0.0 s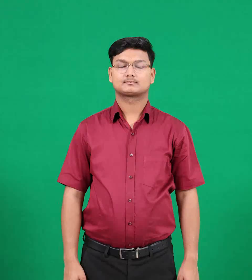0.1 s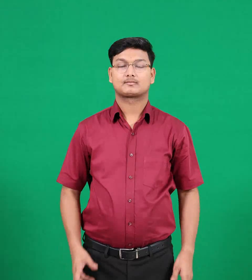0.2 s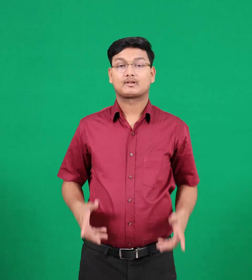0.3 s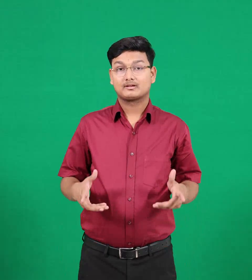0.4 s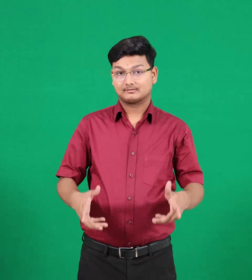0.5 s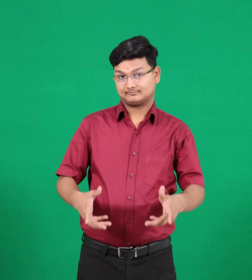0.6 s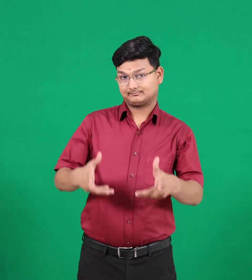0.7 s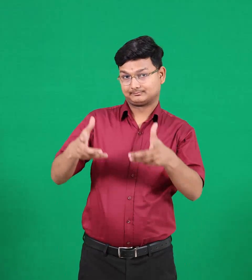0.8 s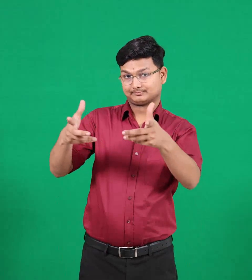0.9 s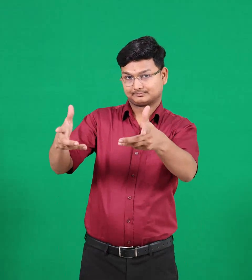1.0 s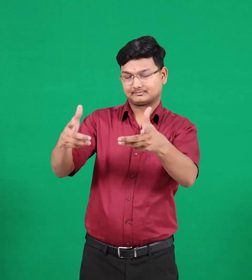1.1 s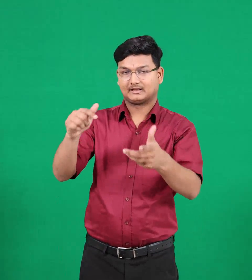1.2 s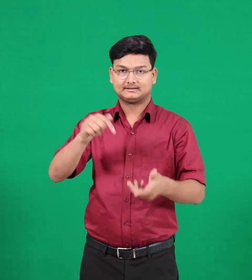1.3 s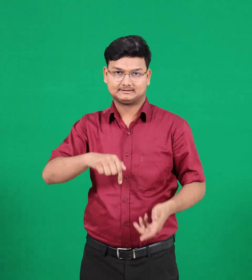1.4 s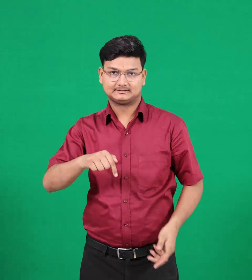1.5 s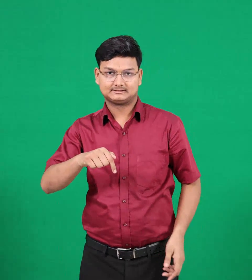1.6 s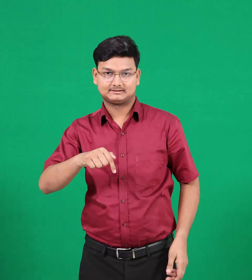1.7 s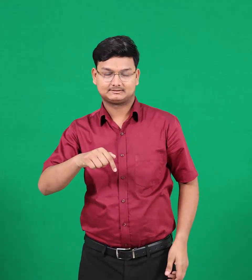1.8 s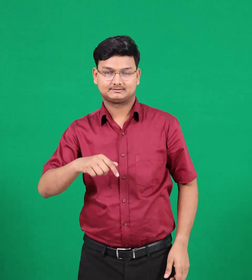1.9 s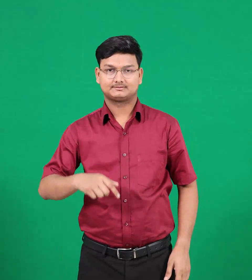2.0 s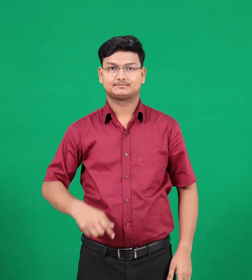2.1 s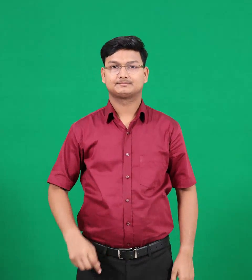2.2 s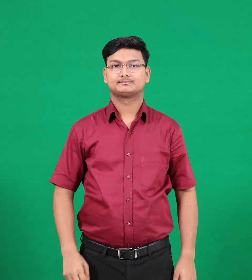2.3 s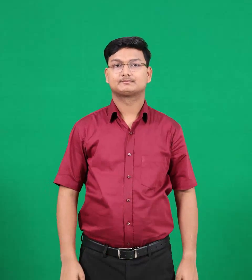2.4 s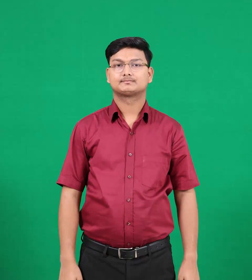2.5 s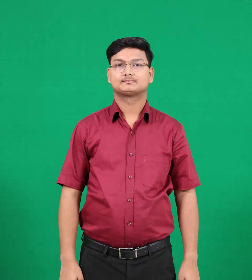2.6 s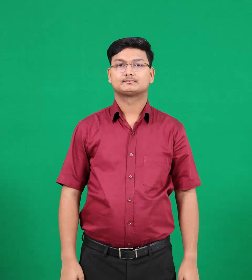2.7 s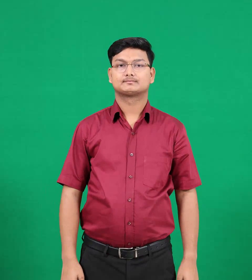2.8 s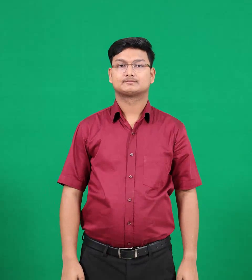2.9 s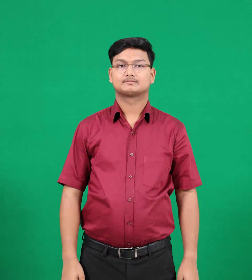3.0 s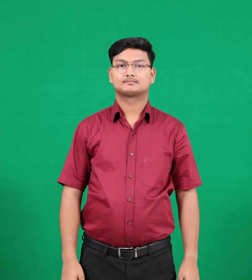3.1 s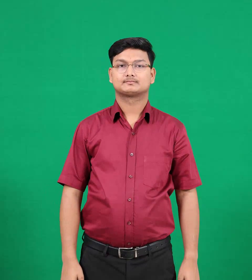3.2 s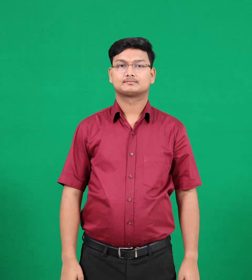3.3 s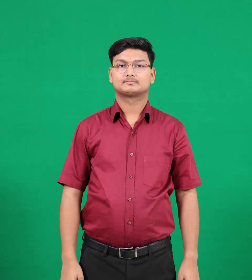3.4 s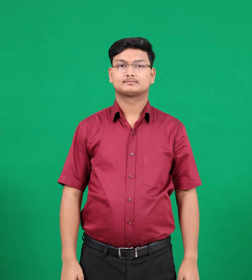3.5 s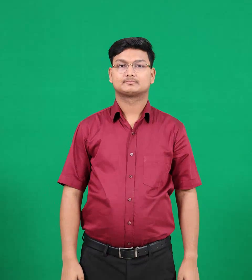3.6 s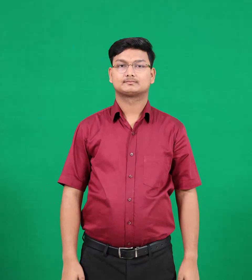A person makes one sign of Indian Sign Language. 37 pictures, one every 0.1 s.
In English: bringing
